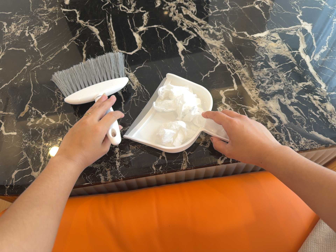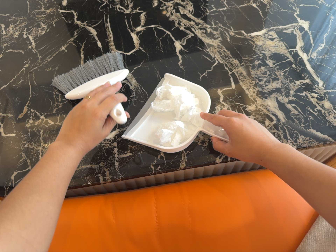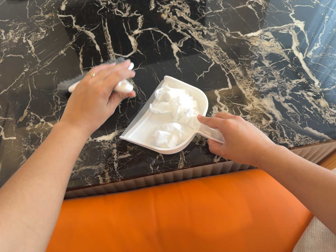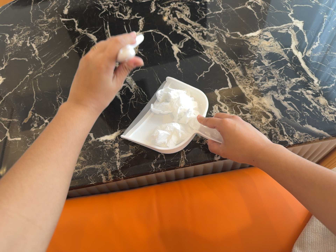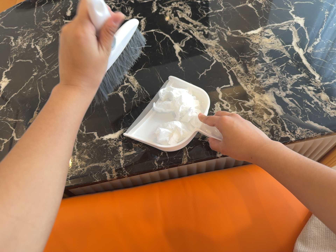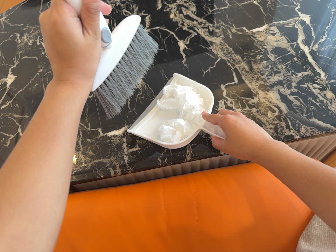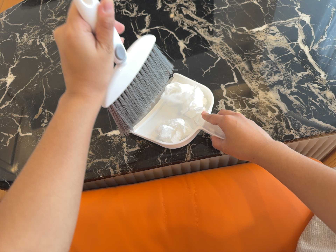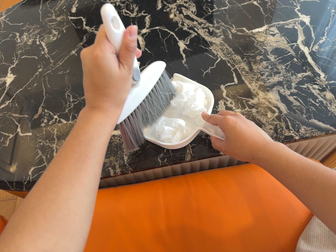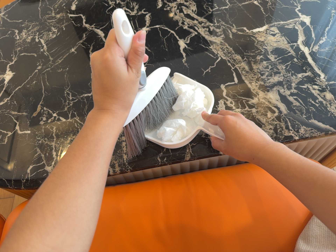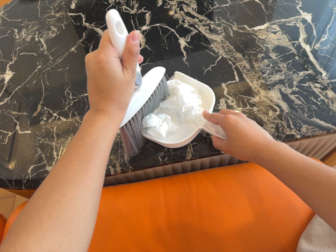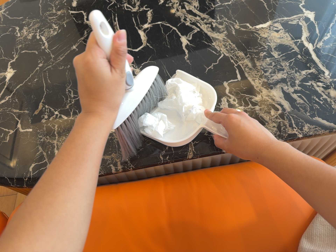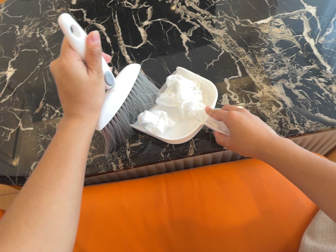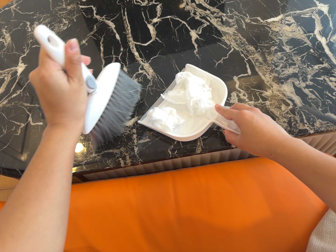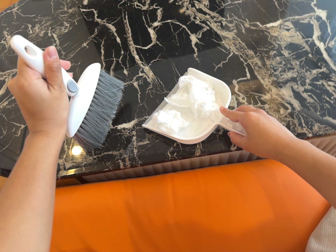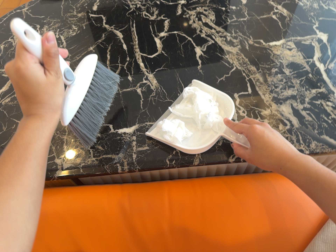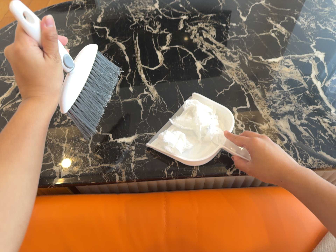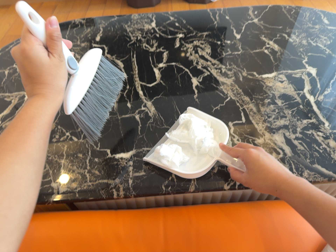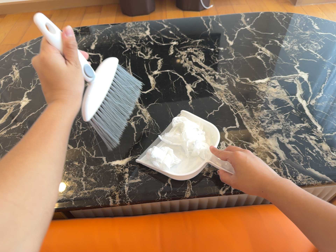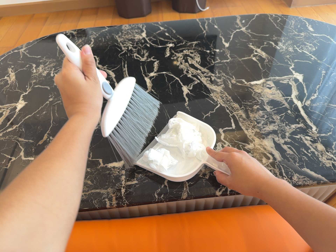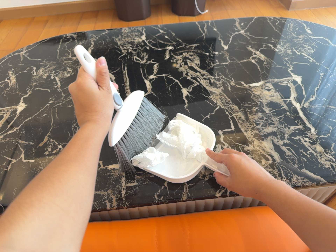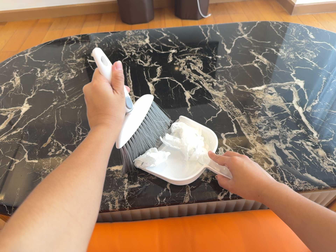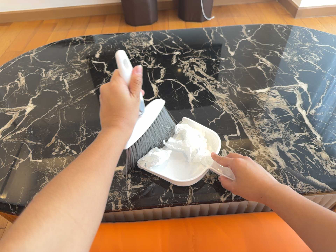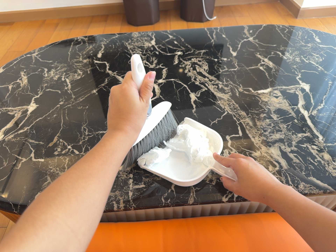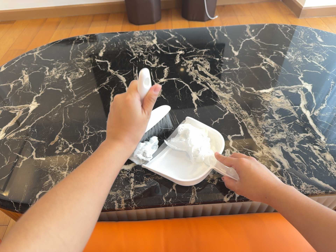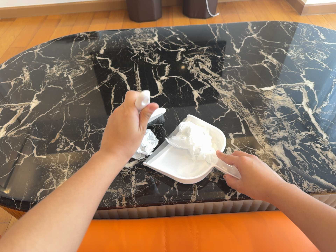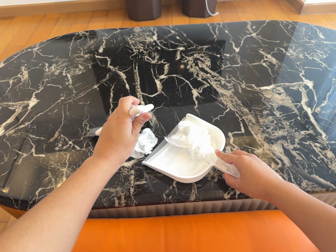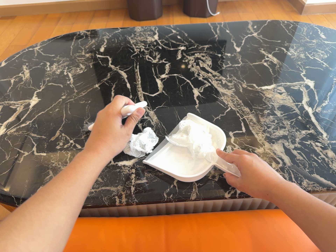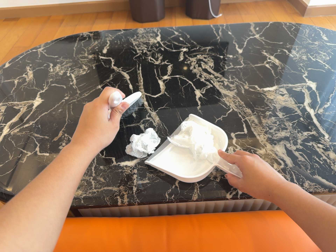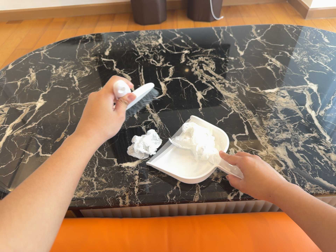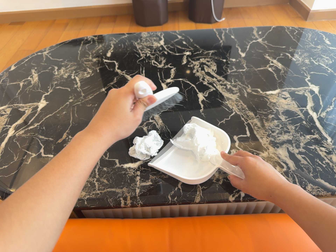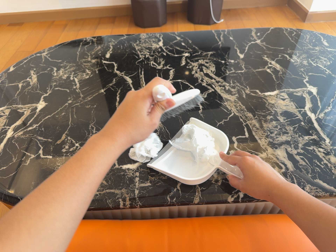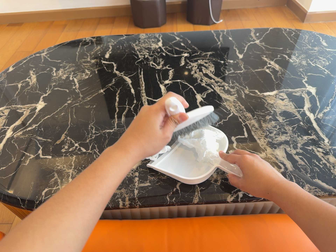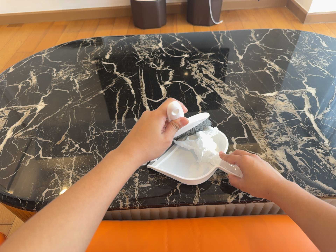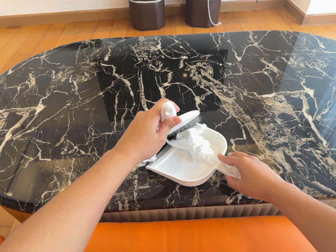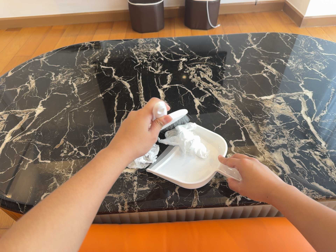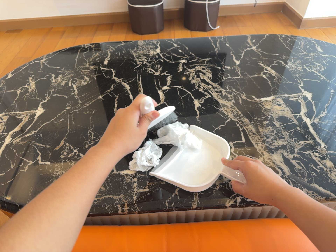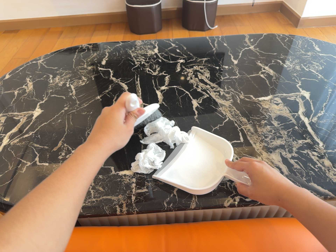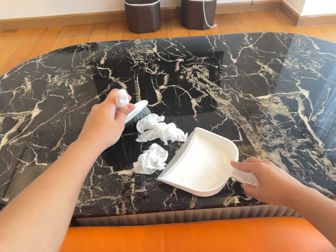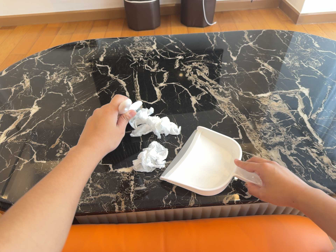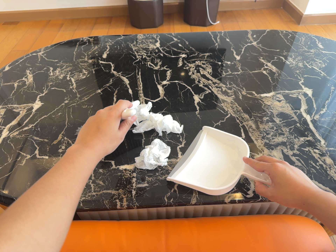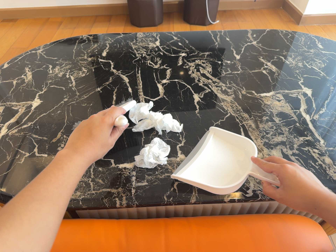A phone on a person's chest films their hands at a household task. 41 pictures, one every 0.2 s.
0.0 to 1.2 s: The camera shifts only a little, or ends up much as it began.
1.2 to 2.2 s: The camera keeps its place and its aim.
2.2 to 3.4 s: The camera's aim tips toward the top of its view by about 10 degrees, and the scene shifts downward.
3.4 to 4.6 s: The camera shifts only a little, or ends up much as it began.
4.6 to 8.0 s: The camera shifts only a little, or ends up much as it began.
The film runs backward here.
